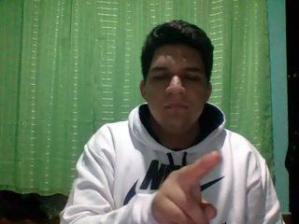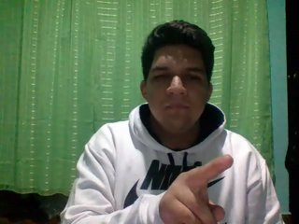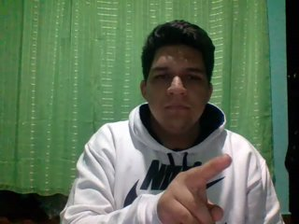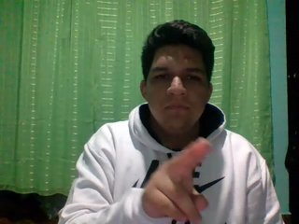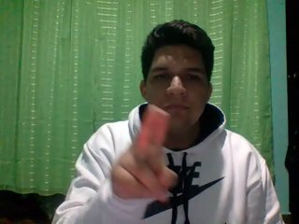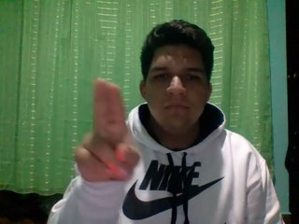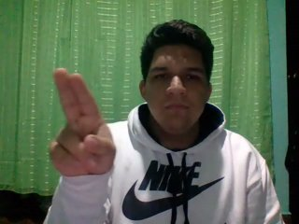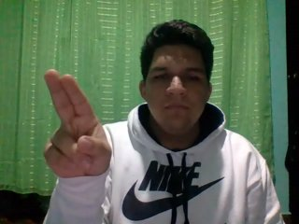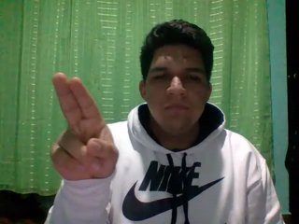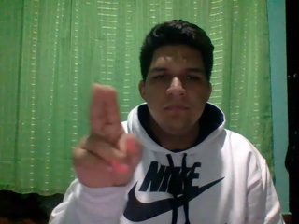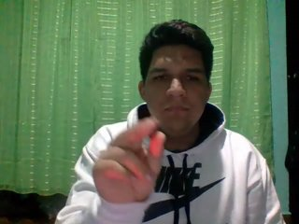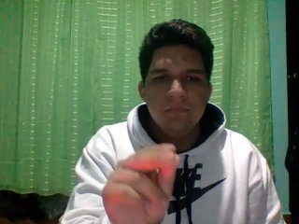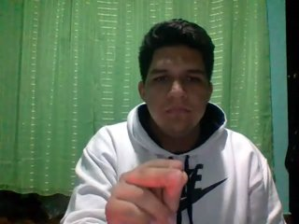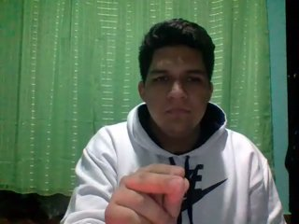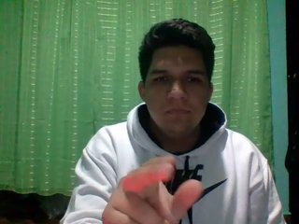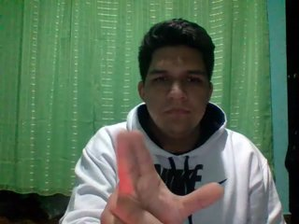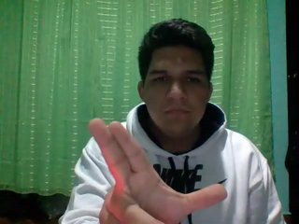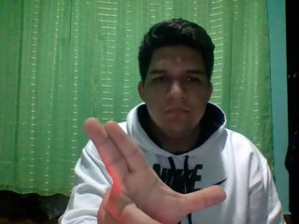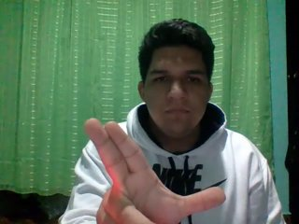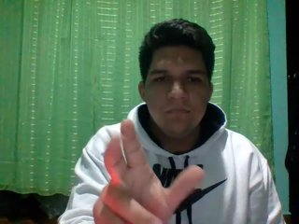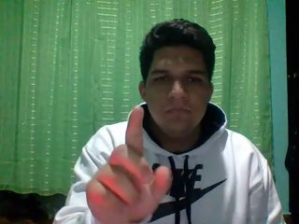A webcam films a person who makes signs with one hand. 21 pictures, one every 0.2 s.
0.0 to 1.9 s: Pointing with two fingers.
2.0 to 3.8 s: Zoom in.
